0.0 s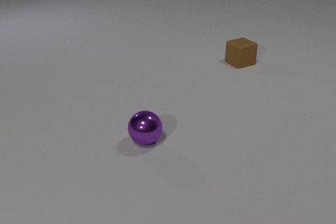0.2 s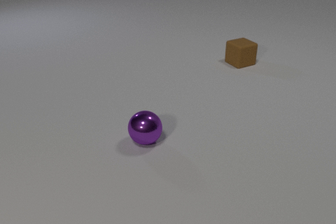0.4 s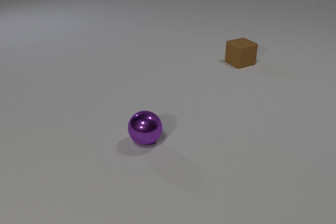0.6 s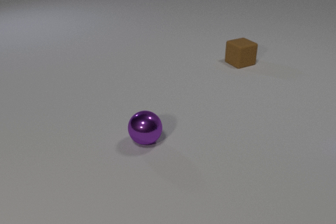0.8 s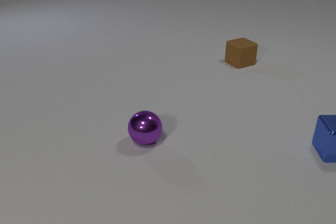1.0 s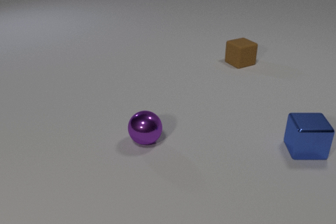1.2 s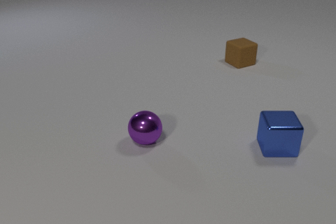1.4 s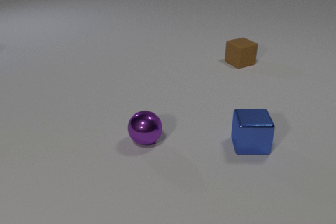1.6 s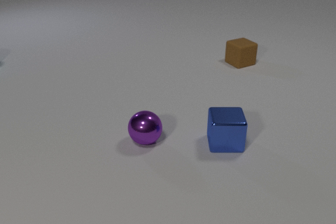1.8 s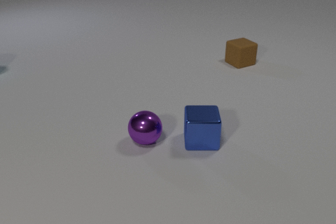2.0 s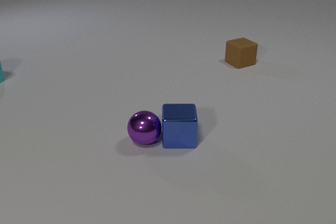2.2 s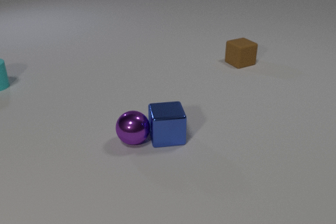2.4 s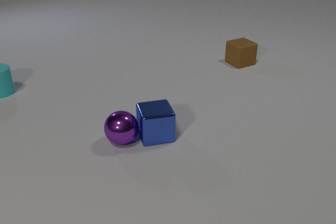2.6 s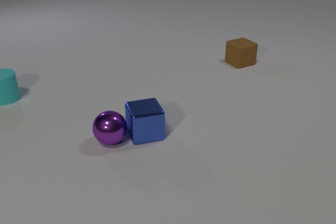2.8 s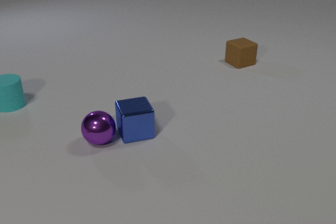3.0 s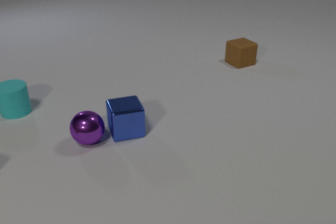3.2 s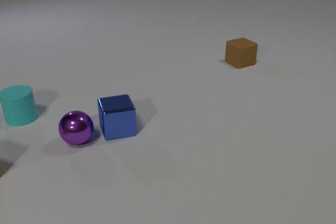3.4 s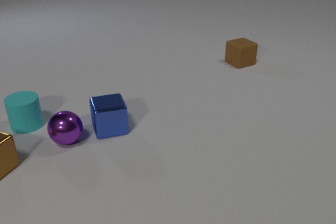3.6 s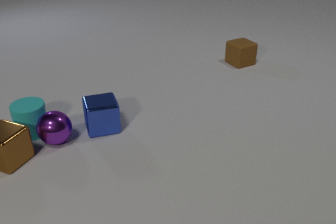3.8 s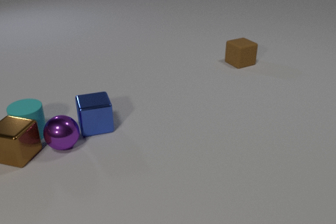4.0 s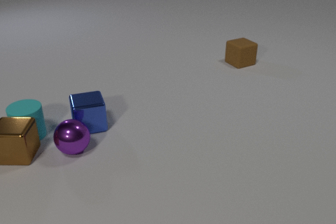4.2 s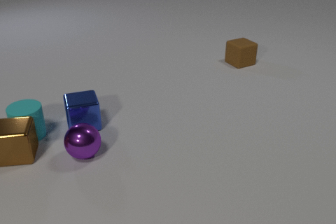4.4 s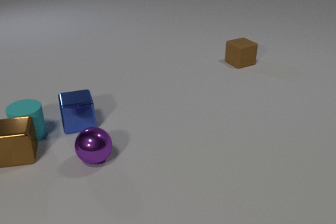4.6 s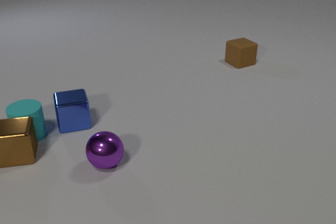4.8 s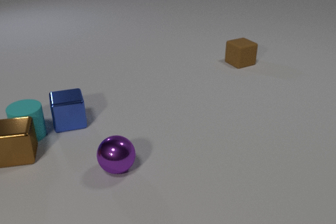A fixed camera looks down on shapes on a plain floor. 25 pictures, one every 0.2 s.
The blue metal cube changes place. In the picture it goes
to the left.
The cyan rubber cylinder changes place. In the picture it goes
toward the camera.
0.0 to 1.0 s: The blue metal cube comes in at the right edge, slides to the left.
1.0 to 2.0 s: The blue metal cube slides to the left. The cyan rubber cylinder comes in at the left edge, slides toward the camera. The blue metal cube and the purple metal sphere collide.
2.0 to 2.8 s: The blue metal cube slides to the left. The purple metal sphere rolls to the left. The cyan rubber cylinder slides toward the camera.
2.8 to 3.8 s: The blue metal cube slides to the left and away from the camera. The purple metal sphere rolls to the left. The brown metal cube comes in at the left edge, slides to the right and away from the camera. The cyan rubber cylinder slides toward the camera. The purple metal sphere and the cyan rubber cylinder collide. The purple metal sphere and the brown metal cube collide. The brown metal cube and the cyan rubber cylinder collide.
3.8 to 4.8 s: The blue metal cube slides to the left and away from the camera. The purple metal sphere rolls to the right and toward the camera. The brown metal cube spins so that its near face slides to the right, counterclockwise seen from above.
Are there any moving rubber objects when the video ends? no.
How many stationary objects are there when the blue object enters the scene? 2.
What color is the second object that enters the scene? cyan.
